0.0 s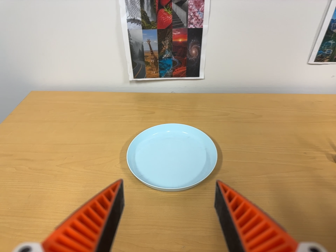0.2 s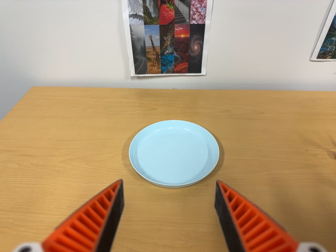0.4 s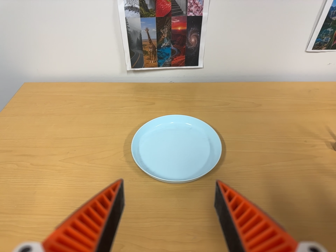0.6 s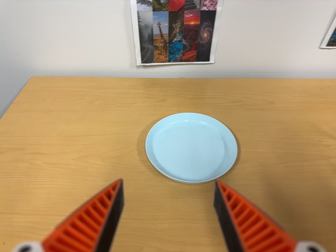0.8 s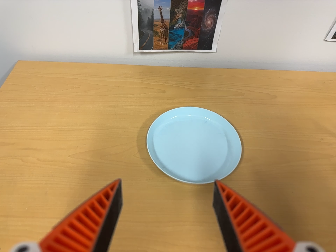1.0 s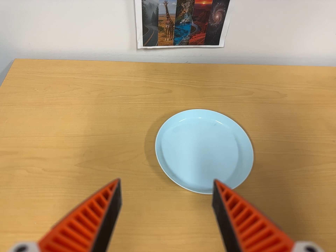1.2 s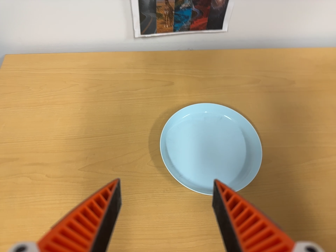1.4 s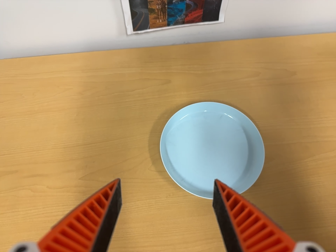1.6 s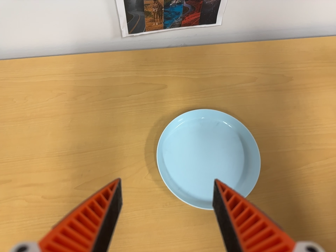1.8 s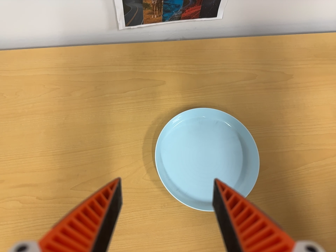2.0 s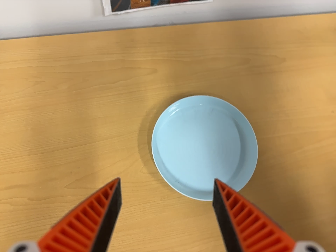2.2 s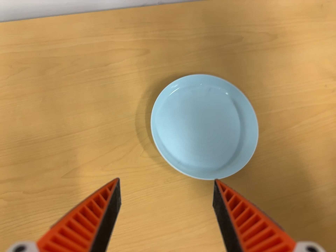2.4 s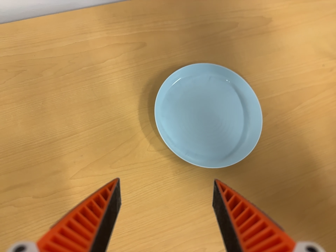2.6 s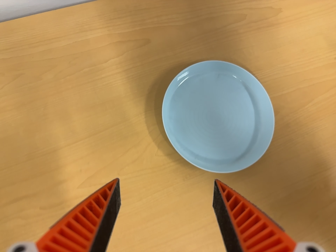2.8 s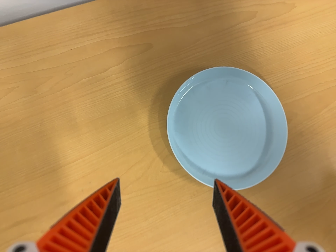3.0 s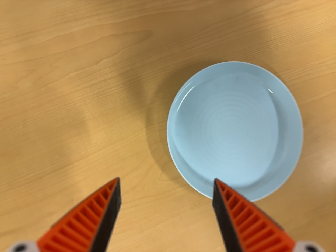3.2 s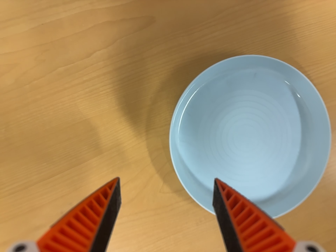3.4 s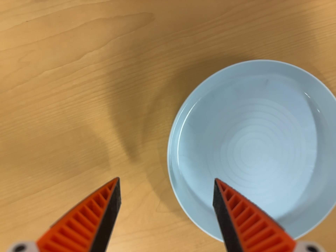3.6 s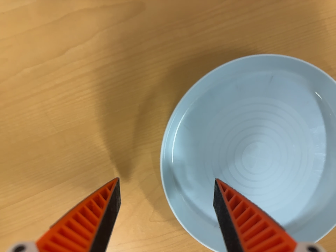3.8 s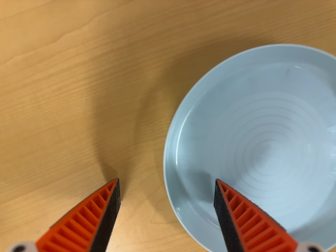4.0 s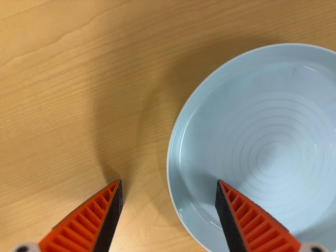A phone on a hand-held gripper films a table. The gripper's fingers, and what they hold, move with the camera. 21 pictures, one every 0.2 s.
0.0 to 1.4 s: The camera travels toward the top of its view and to its left, about 24 cm. Its aim tips toward the bottom of its view by about 25 degrees.
1.4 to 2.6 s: The camera pans to its right by about 10 degrees. It travels to its left, toward the top of its view and forward, about 14 cm. Its aim tips toward the bottom of its view by about 15 degrees. It rolls about its line of sight by about 10 degrees, and the scene rotates counterclockwise.
2.6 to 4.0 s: The camera travels forward and toward the top of its view, about 24 cm, so what stands in front looms larger. Its aim tips toward the bottom of its view by about 20 degrees.
The film runs forward here.
